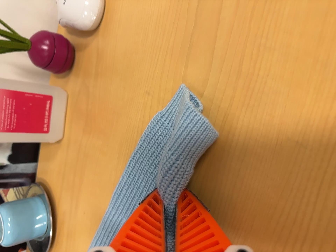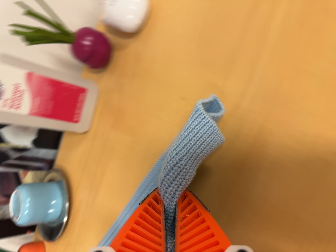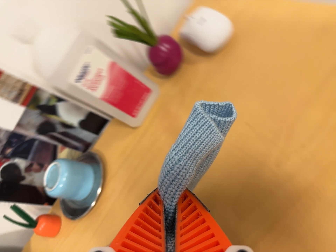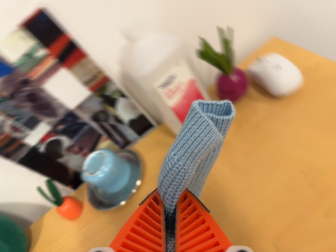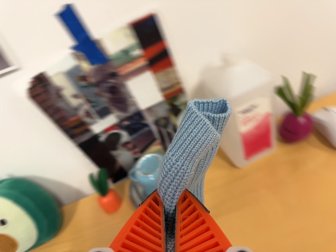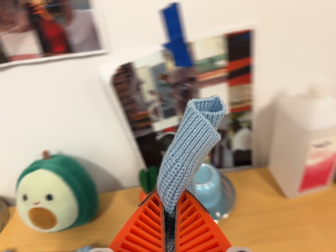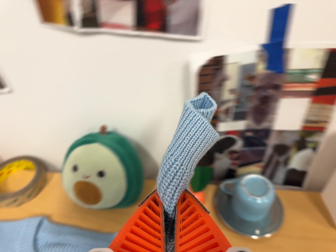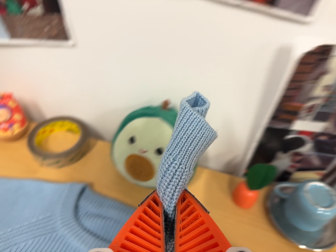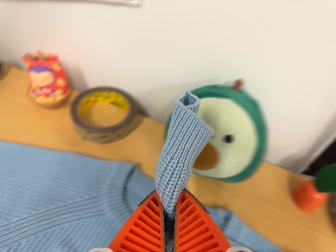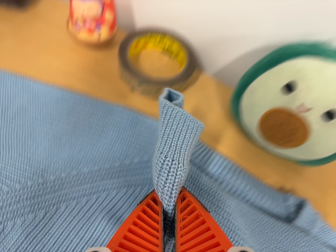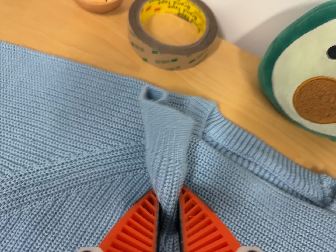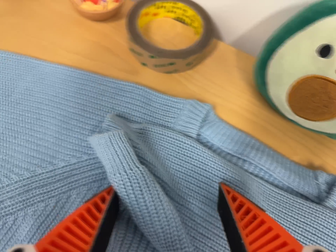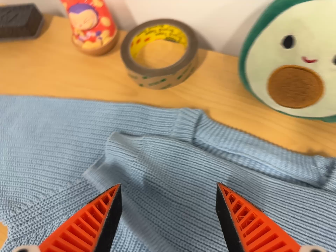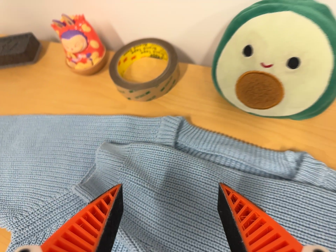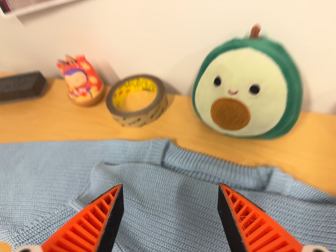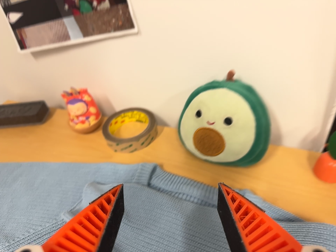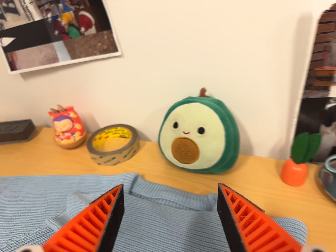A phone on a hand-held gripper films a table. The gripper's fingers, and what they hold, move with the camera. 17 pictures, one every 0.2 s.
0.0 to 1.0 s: The camera travels to its left, about 36 cm, so close, fixed things drift to the right. Its aim tips toward the top of its view by about 10 degrees, and the scene shifts downward. It rolls about its line of sight by about 70 degrees, and the scene rotates clockwise.
1.0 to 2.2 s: The camera swings to its left by about 15 degrees, and the scene slides to the right. It travels to its left and forward, about 34 cm, so close, fixed things drift to the right. Its aim tips toward the bottom of its view by about 25 degrees, and the scene shifts upward. It rolls about its line of sight by about 30 degrees, and the scene rotates clockwise.
2.2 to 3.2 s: The camera travels backward, to its right and toward the bottom of its view, about 22 cm. Its aim tips toward the top of its view by about 30 degrees, and the scene shifts downward. It rolls about its line of sight by about 10 degrees, and the scene rotates counterclockwise.
The film runs forward here.
